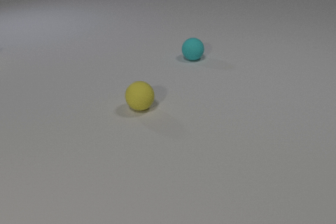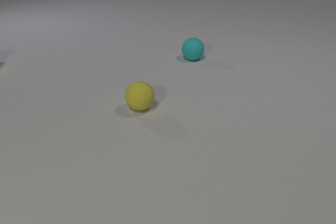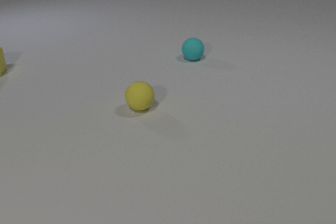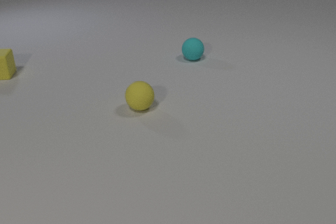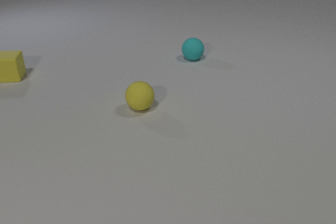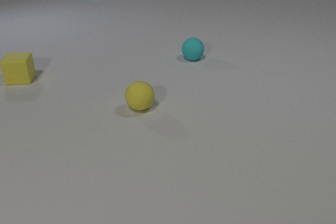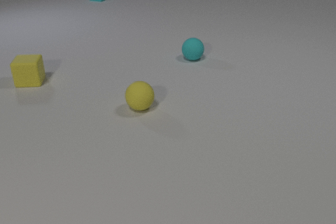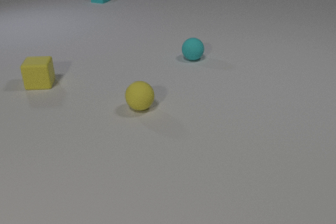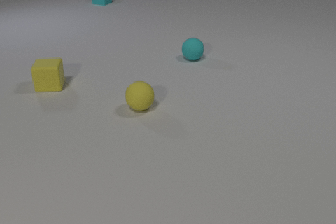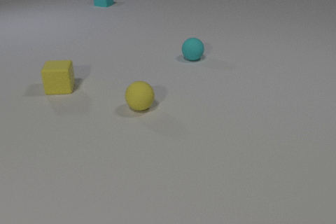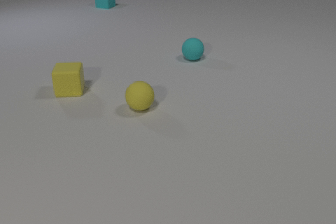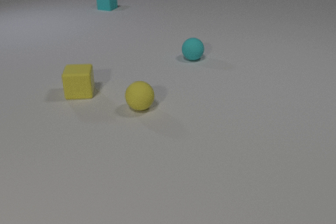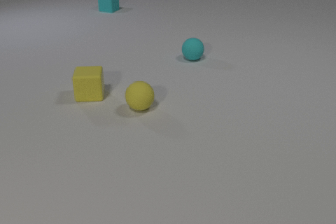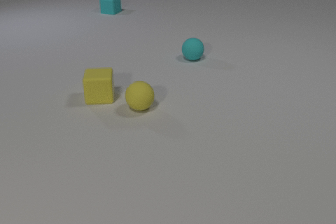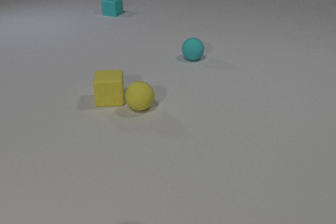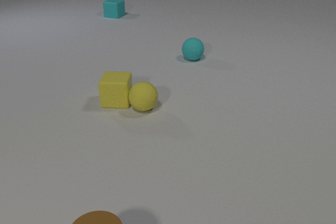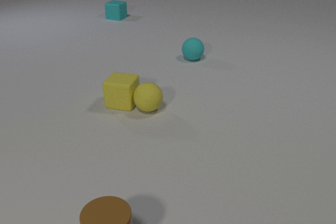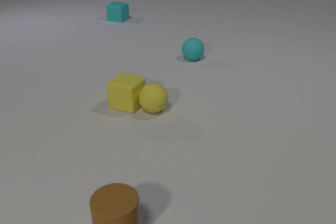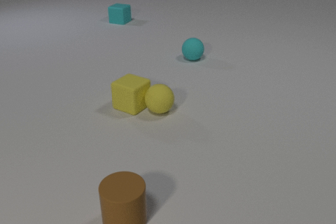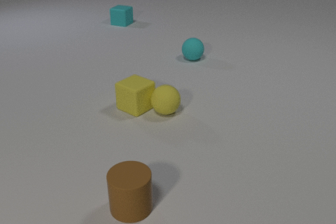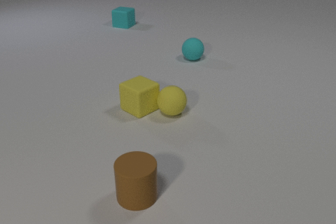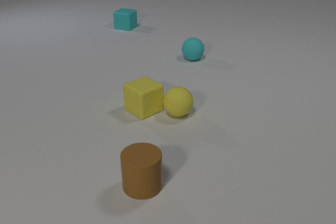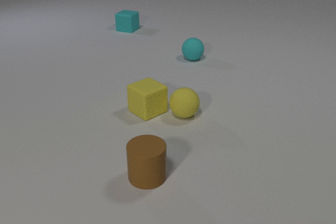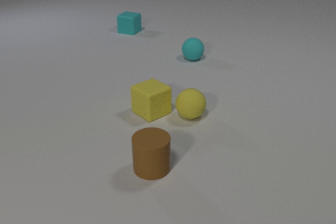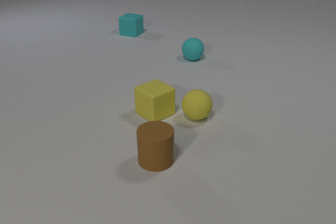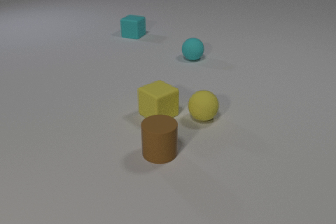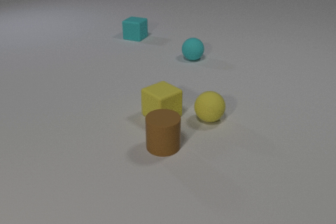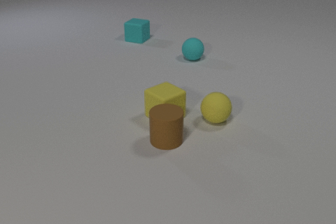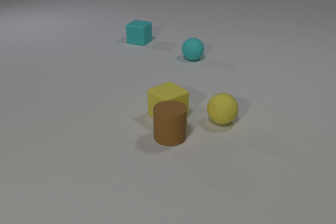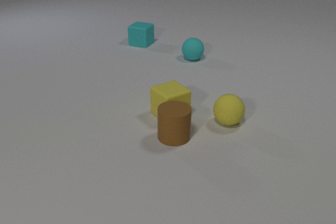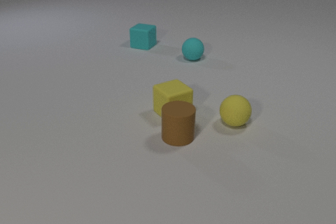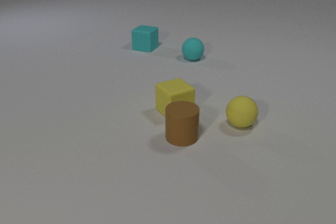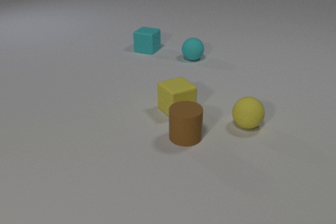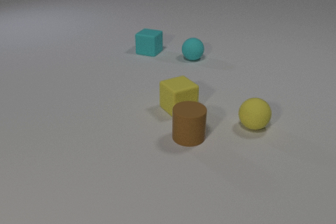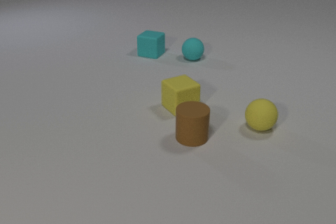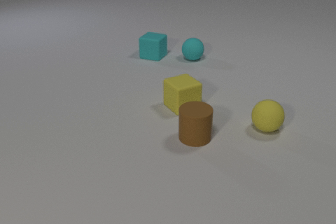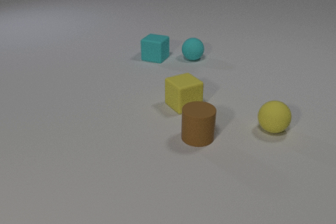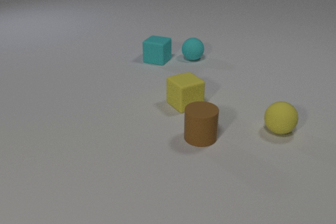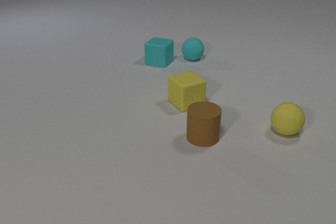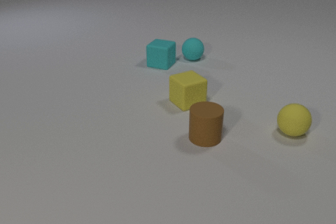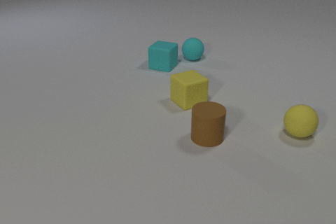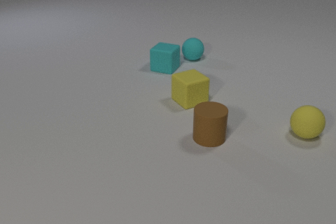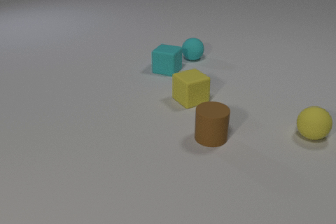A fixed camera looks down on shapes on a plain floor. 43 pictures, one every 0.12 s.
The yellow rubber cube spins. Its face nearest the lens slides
to the left.
The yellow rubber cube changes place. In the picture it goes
to the right.
0.00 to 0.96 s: The yellow rubber cube comes in at the left edge, slides toward the camera and to the right. The cyan rubber cube comes in at the top edge, slides toward the camera.
0.96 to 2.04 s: The yellow rubber cube slides to the right and toward the camera, spins so that its near face slides to the left, clockwise seen from above. The yellow rubber sphere rolls to the right. The brown rubber cylinder comes in at the bottom edge, slides away from the camera and to the right. The cyan rubber cube slides toward the camera. The yellow rubber cube and the yellow rubber sphere collide.
2.04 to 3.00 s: The yellow rubber cube slides to the right and toward the camera, spins so that its near face slides to the left, clockwise seen from above. The yellow rubber sphere rolls to the right. The brown rubber cylinder slides away from the camera. The cyan rubber cube slides toward the camera.
3.00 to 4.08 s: The yellow rubber cube slides to the right and away from the camera. The yellow rubber sphere rolls to the right. The brown rubber cylinder slides to the right and away from the camera. The cyan rubber cube slides toward the camera. The yellow rubber cube and the brown rubber cylinder collide.
4.08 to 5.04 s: The yellow rubber cube slides away from the camera and to the right. The yellow rubber sphere rolls to the right. The brown rubber cylinder slides to the right. The cyan rubber cube slides toward the camera.
How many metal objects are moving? 0.
Are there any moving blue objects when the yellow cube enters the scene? no.
How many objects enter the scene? 3.
